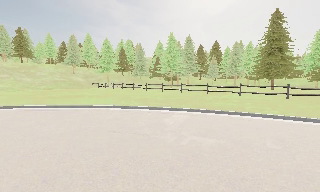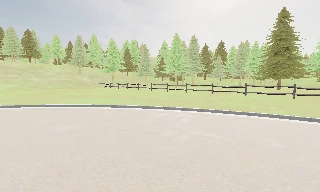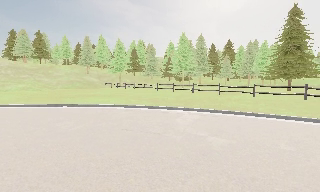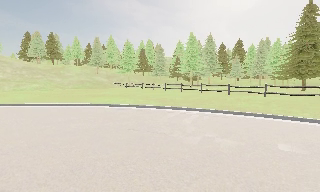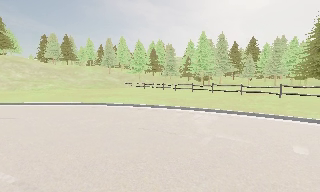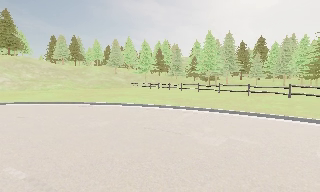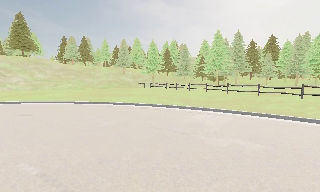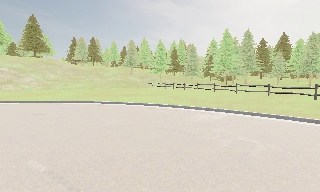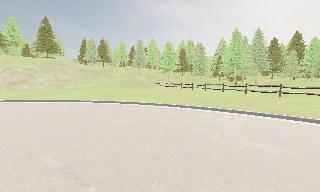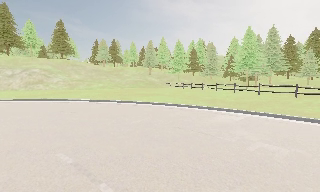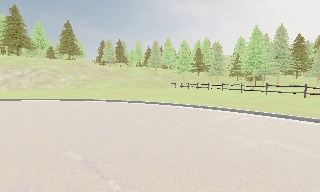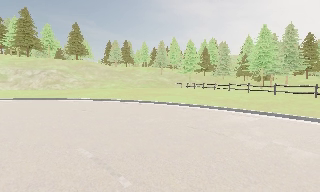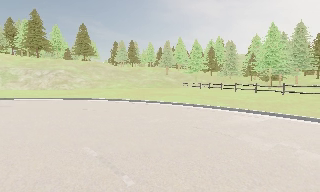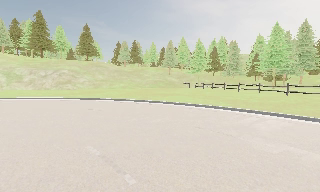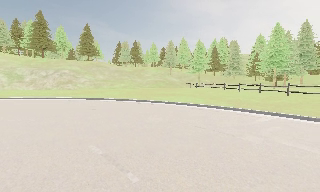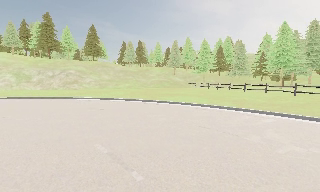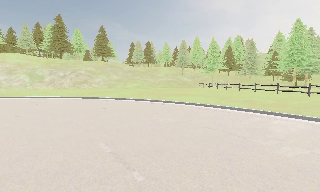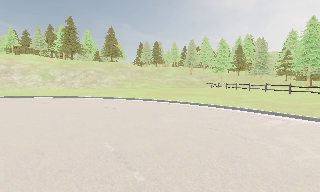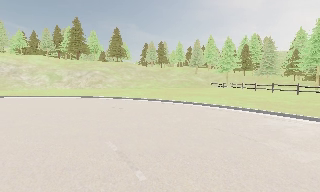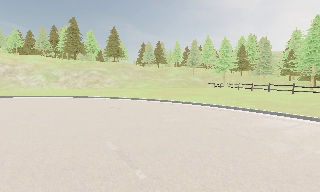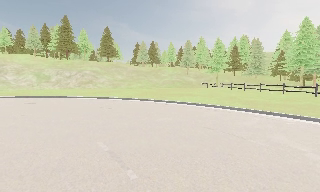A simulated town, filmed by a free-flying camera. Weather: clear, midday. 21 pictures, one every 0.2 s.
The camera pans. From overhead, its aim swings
counterclockwise.
The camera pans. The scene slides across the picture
to the right.
0.0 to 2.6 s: The camera swings to its left by about 30 degrees, and the scene slides to the right.
2.6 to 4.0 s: The camera shifts only a little, or ends up much as it began.
The film runs backward here.
